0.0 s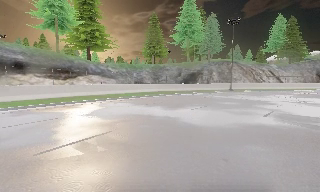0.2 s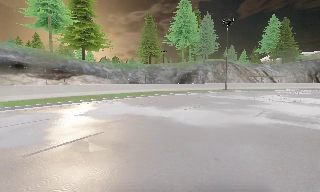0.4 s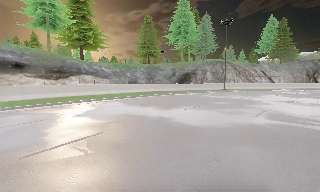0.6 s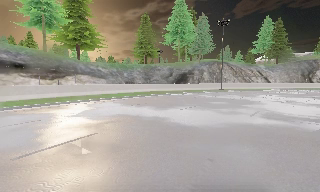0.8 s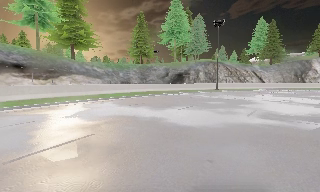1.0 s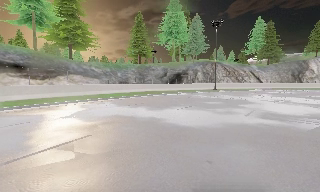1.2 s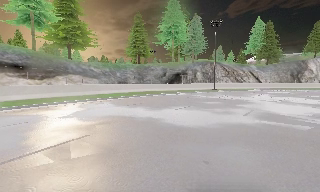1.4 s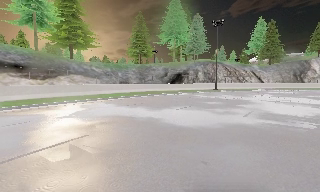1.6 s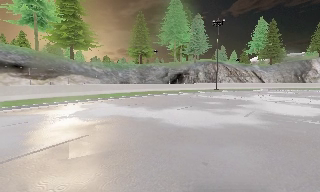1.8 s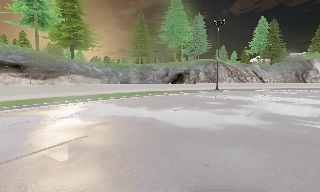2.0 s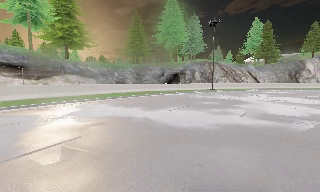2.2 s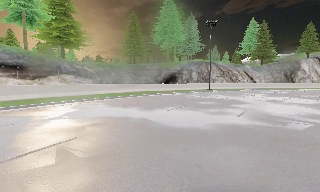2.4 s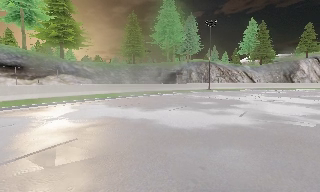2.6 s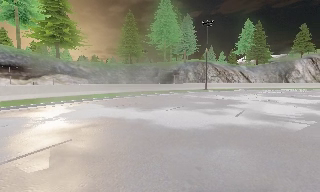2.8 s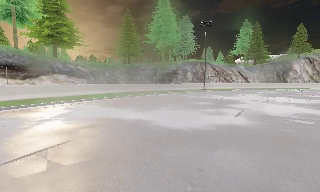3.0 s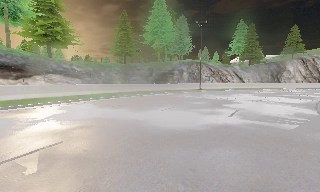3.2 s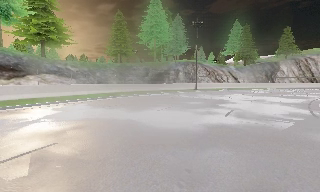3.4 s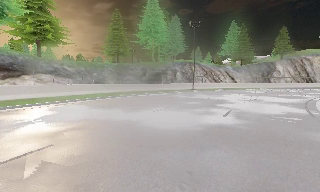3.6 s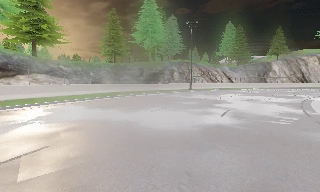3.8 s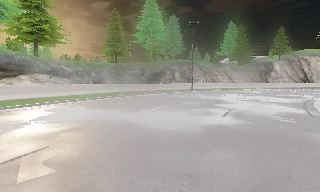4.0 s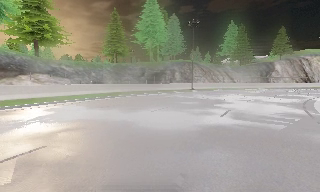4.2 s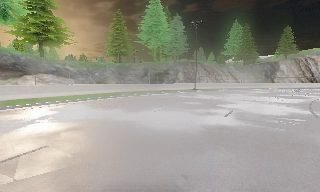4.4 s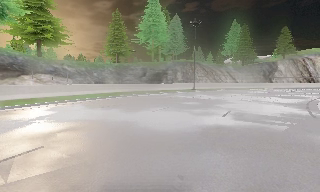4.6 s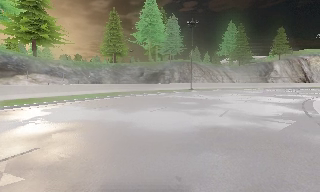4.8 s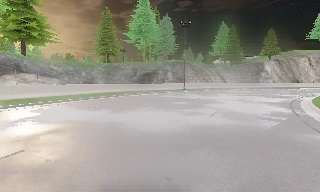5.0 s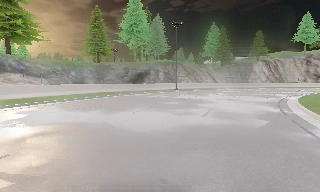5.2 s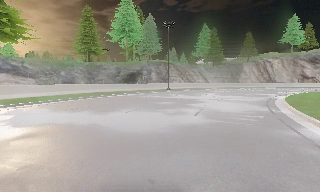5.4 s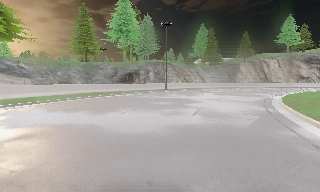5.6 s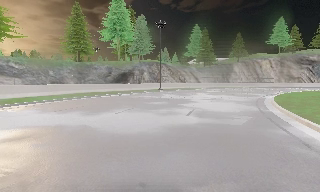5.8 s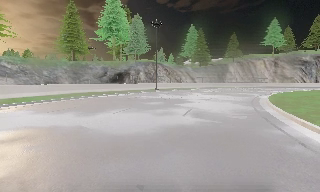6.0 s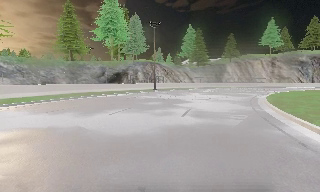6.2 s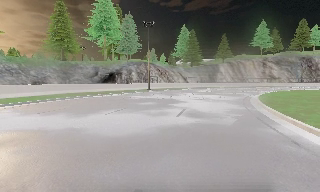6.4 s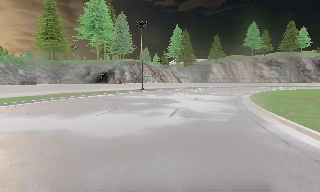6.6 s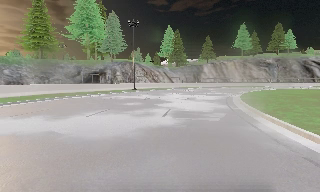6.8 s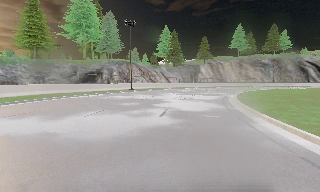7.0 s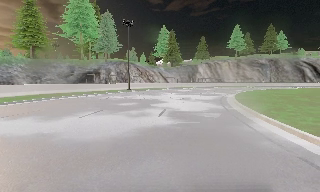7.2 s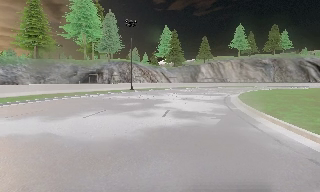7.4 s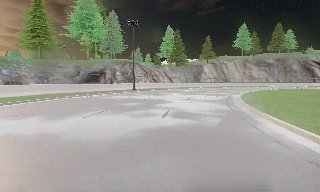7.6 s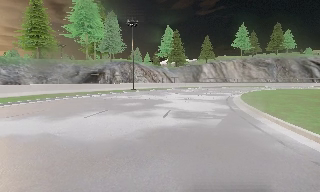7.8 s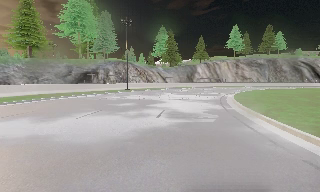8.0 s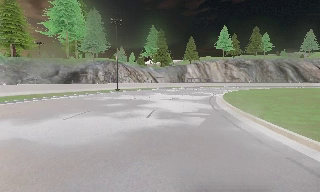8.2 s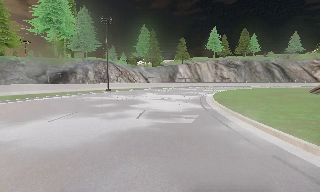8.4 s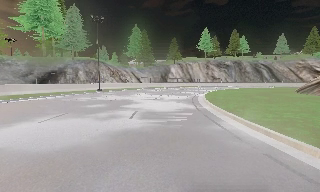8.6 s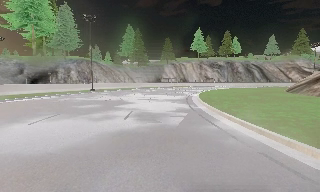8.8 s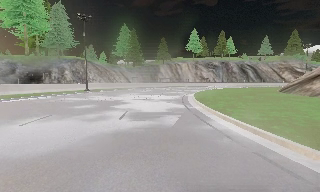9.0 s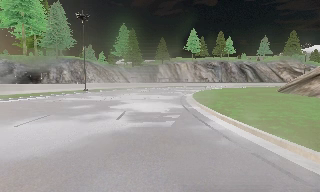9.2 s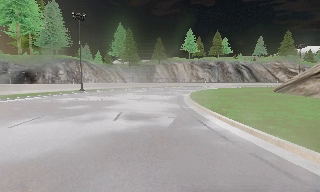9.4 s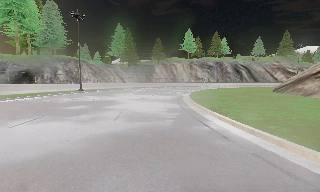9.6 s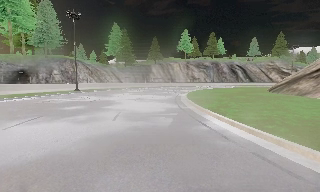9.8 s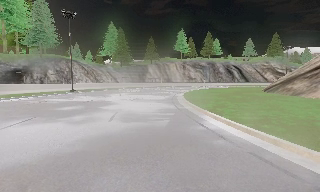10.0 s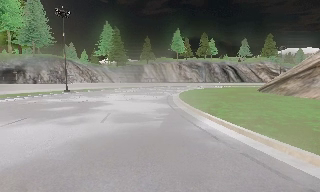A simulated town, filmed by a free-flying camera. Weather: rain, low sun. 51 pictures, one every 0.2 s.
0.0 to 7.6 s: The camera pans to its right, which is clockwise from overhead, by about 35 degrees. It travels forward, about 1.5 m.
7.6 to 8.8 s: The camera swings to its right by about 15 degrees, and the scene slides to the left.
8.8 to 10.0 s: The camera shifts only a little, or ends up much as it began.
The film runs forward here.
